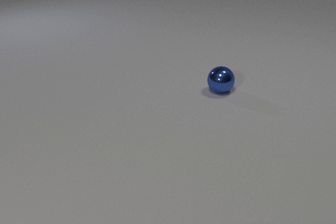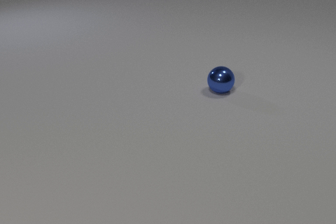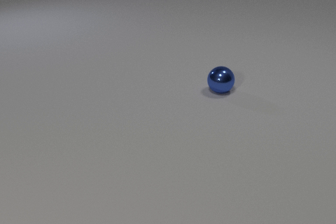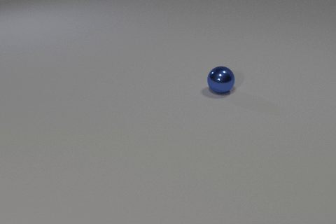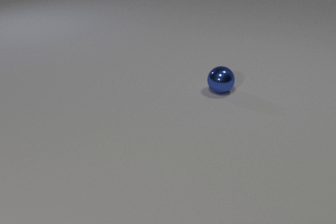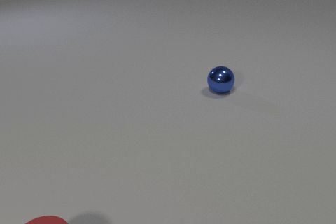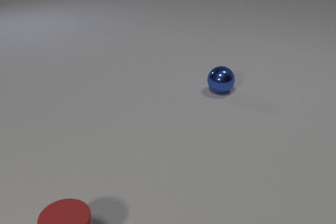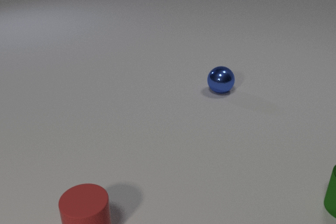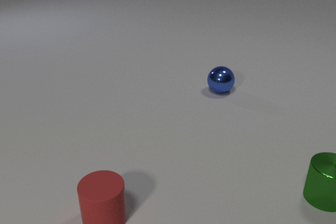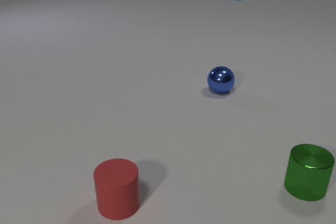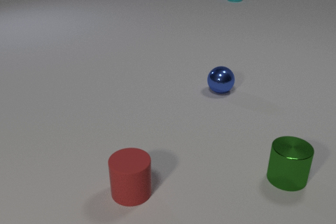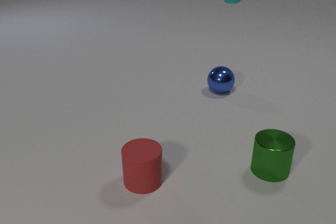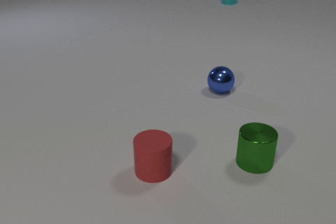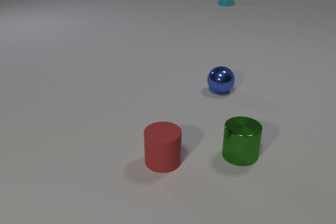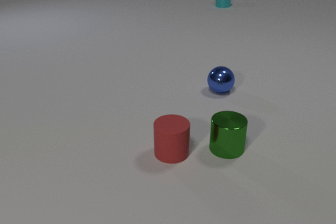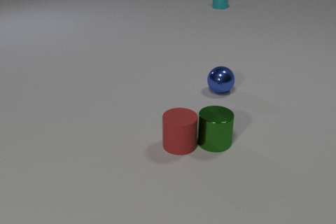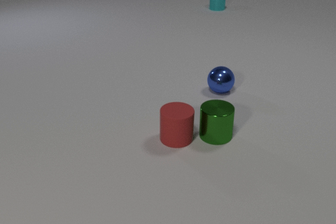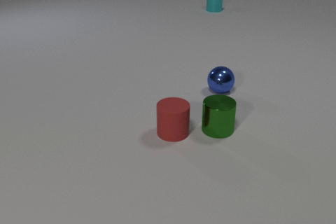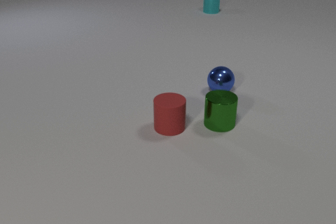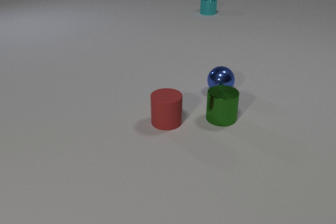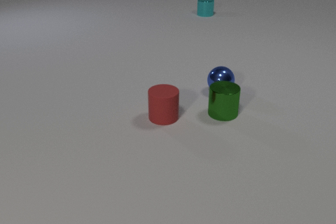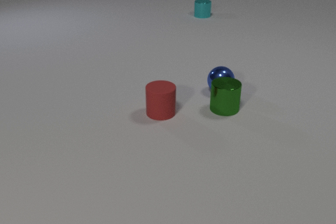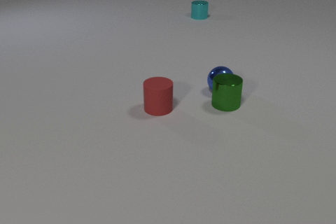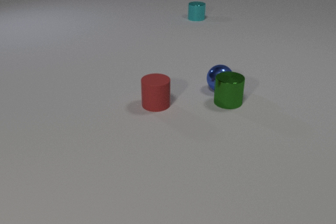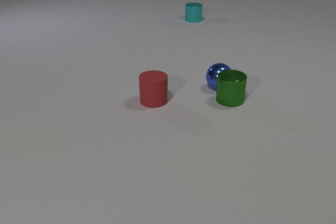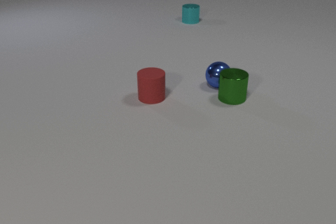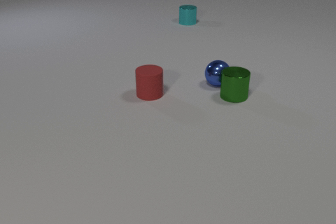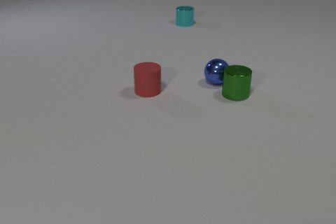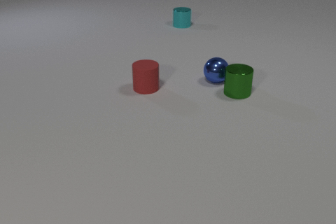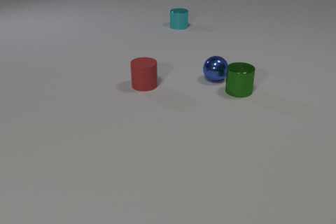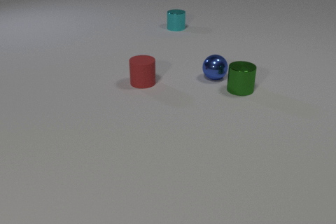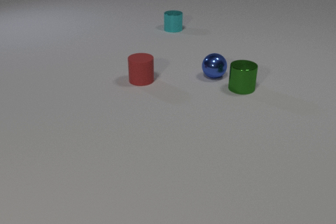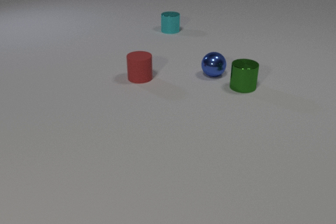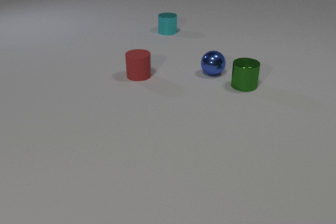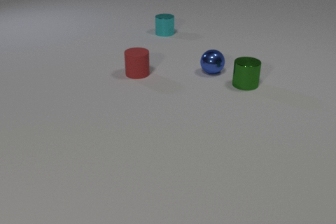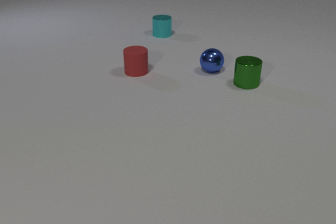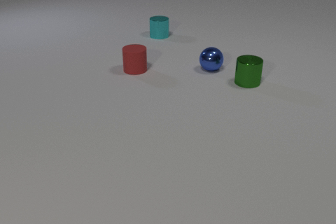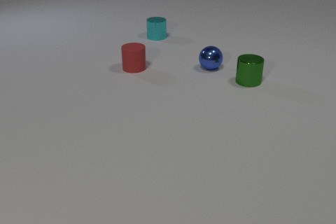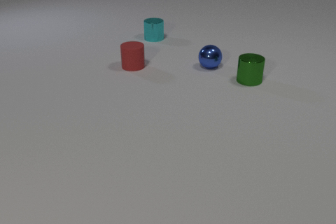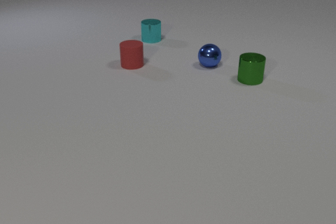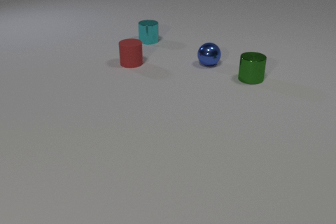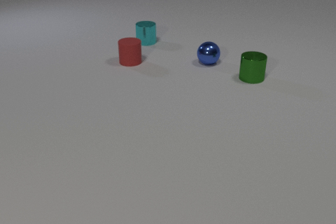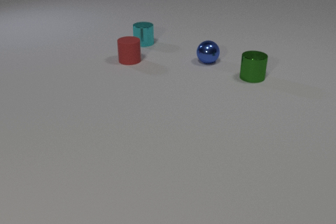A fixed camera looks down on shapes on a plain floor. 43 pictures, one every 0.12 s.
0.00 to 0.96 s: The red rubber cylinder comes in at the bottom edge, slides to the right and away from the camera. The green metal cylinder comes in at the right edge, slides to the left. The cyan metal cylinder comes in at the top edge, slides toward the camera and to the left.
0.96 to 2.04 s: The red rubber cylinder slides away from the camera and to the right. The green metal cylinder slides to the left and away from the camera. The cyan metal cylinder slides toward the camera and to the left. The red rubber cylinder and the green metal cylinder collide.
2.04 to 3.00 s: The red rubber cylinder slides away from the camera. The green metal cylinder slides away from the camera. The blue metal sphere rolls away from the camera. The cyan metal cylinder slides toward the camera and to the left. The green metal cylinder and the blue metal sphere collide.
3.00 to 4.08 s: The red rubber cylinder slides away from the camera. The green metal cylinder slides away from the camera. The blue metal sphere rolls away from the camera. The cyan metal cylinder slides toward the camera and to the left.
4.08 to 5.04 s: The red rubber cylinder slides away from the camera. The green metal cylinder slides away from the camera. The blue metal sphere rolls away from the camera. The cyan metal cylinder slides toward the camera and to the left.
Are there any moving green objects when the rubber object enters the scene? no.
How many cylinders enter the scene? 3.
How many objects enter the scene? 3.
